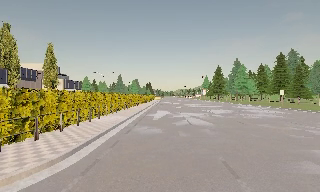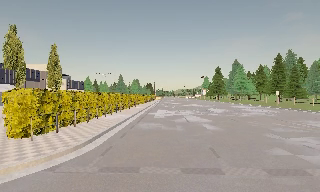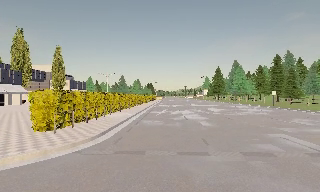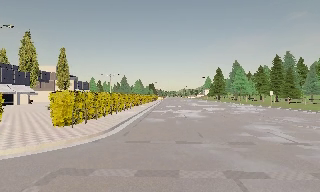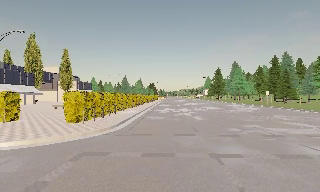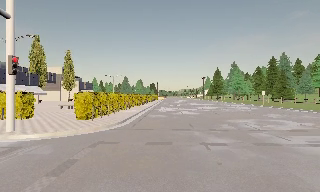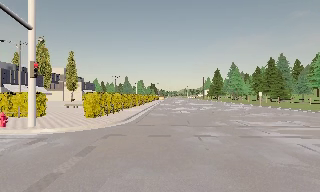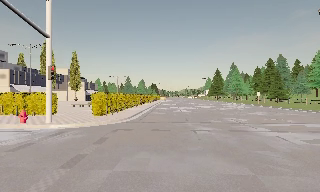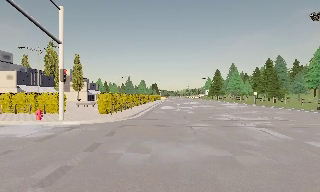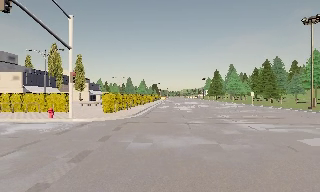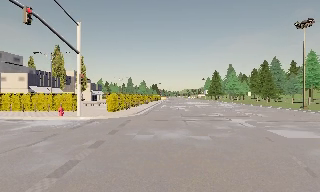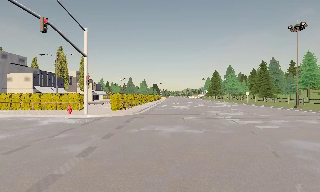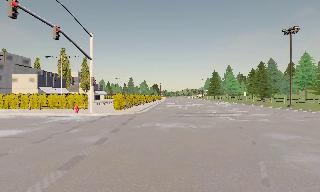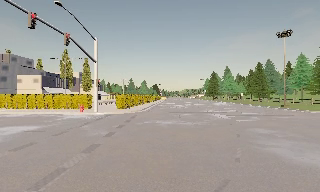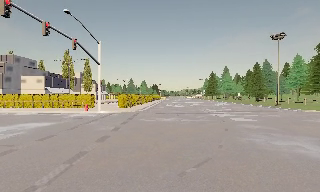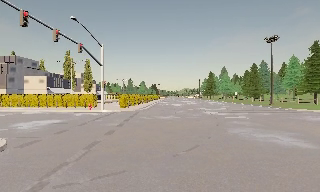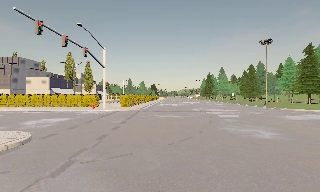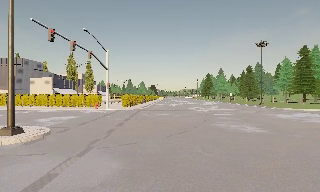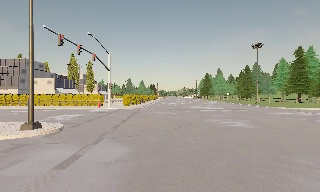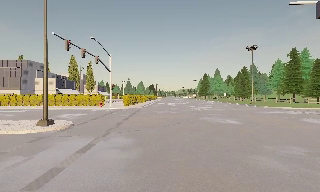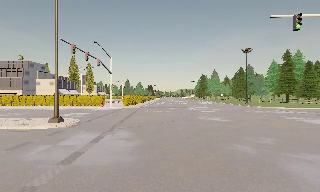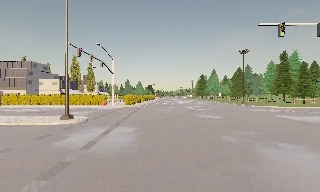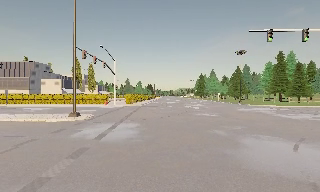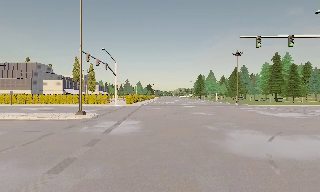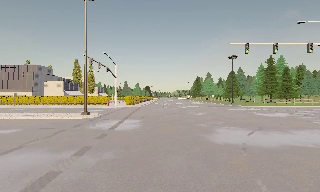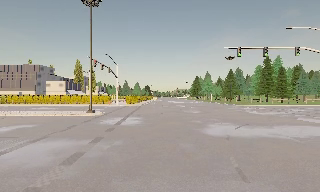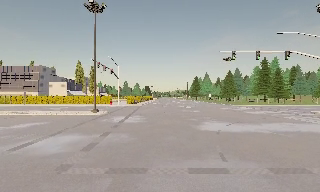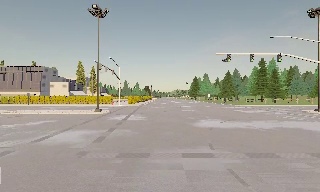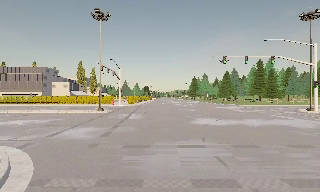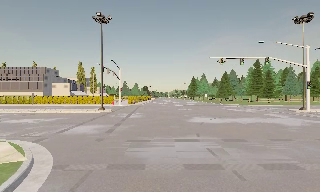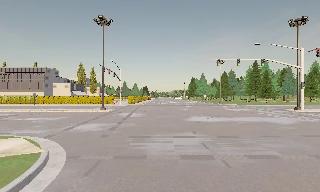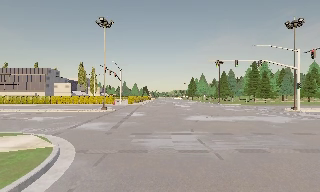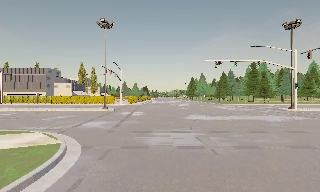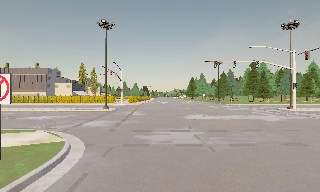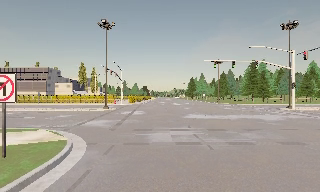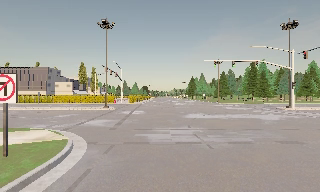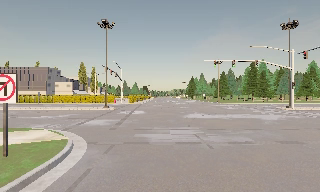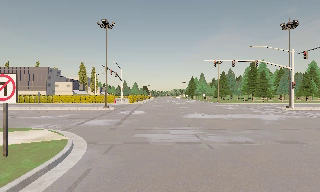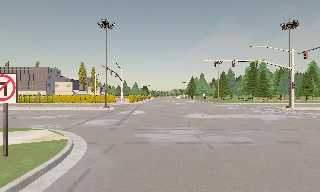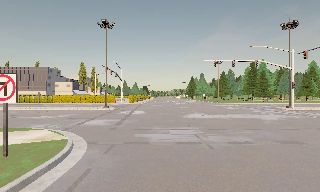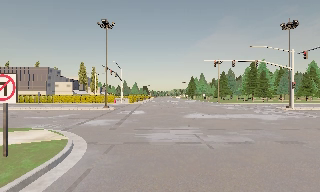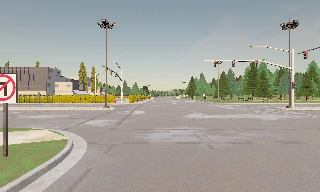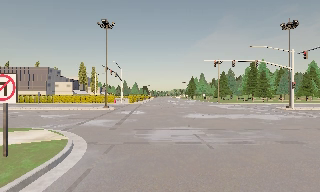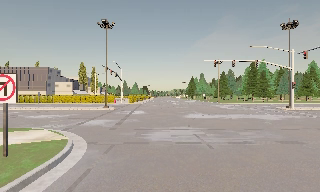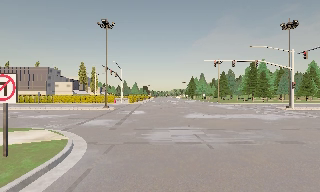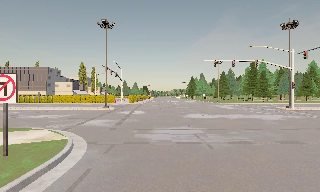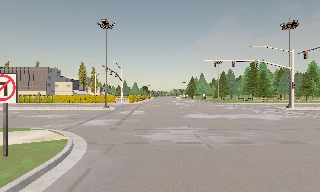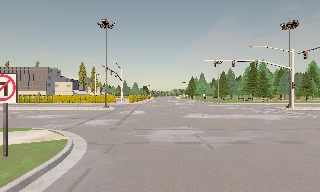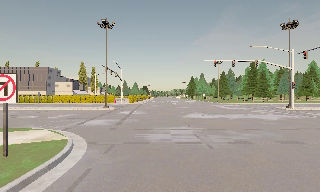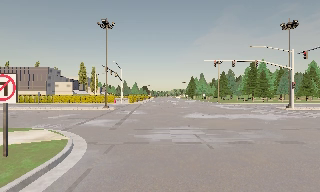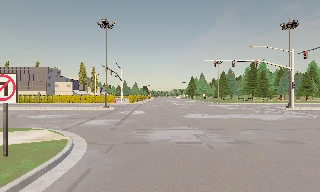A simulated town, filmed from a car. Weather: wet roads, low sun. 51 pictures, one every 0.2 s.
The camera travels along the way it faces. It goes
backward.
0.0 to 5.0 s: The camera travels backward, about 30 m, so what stands in front gets smaller.
5.0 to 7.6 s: The camera travels backward, about 6 m, so what stands in front gets smaller. It loses speed.
7.6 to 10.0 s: The camera keeps its place and its aim.
The film runs backward here.
